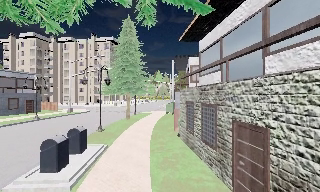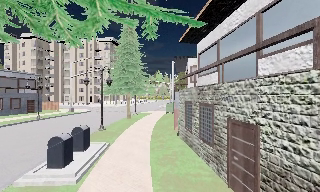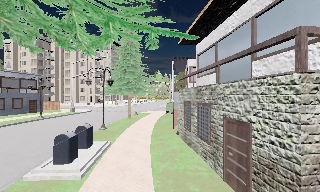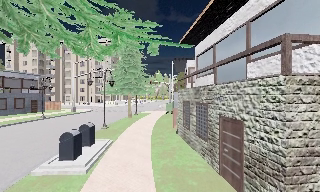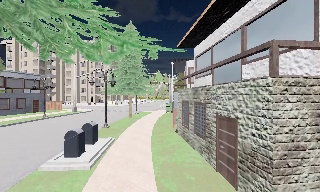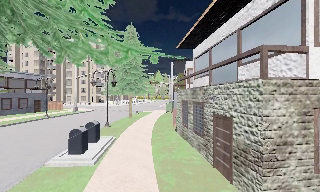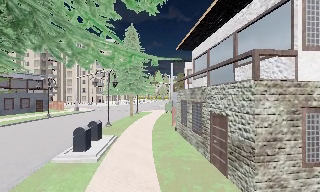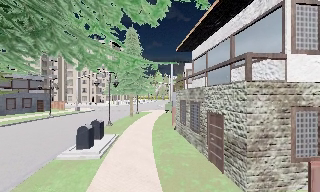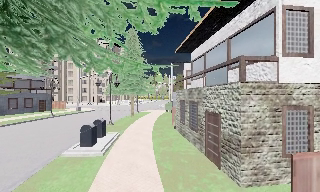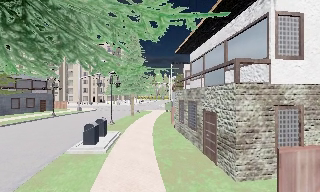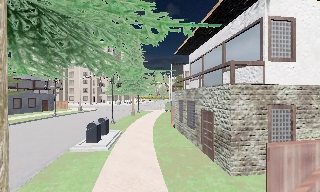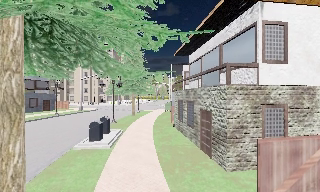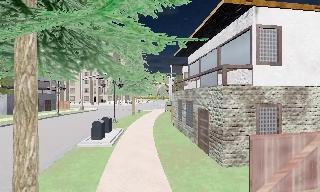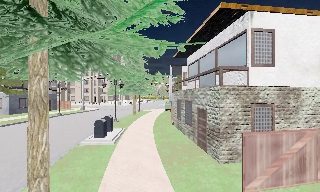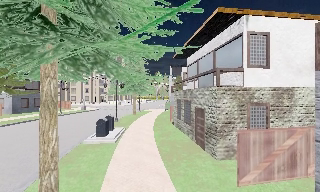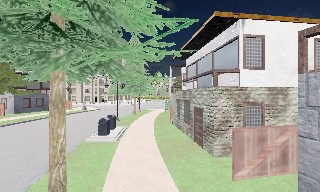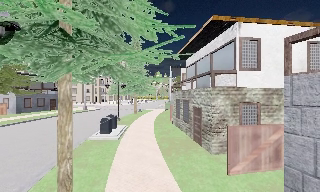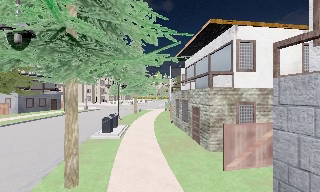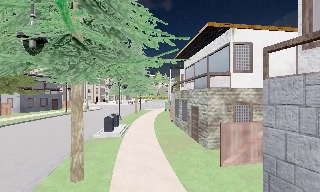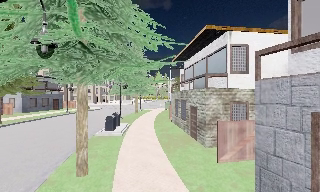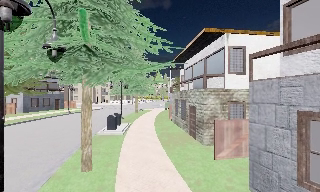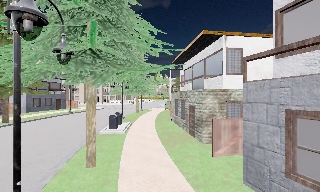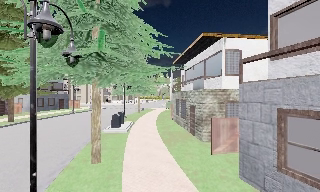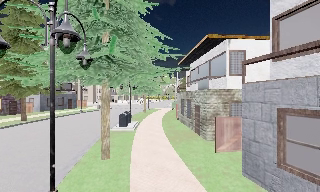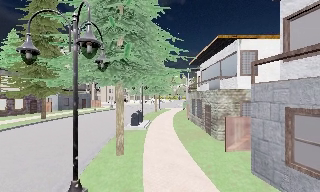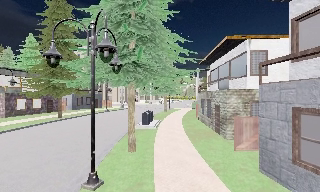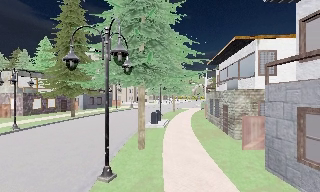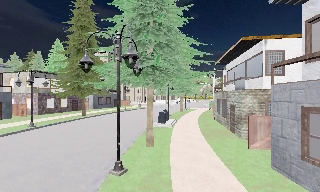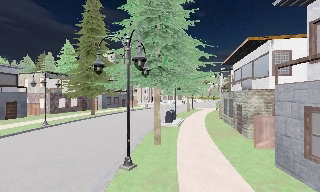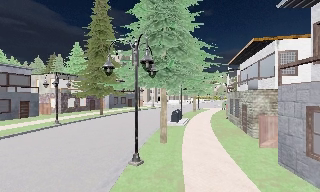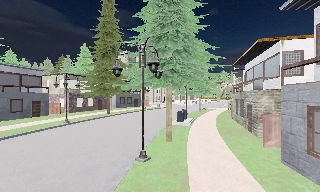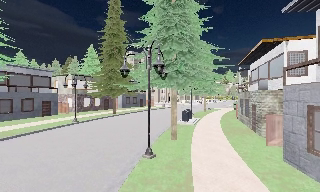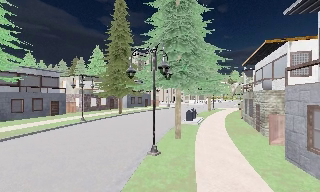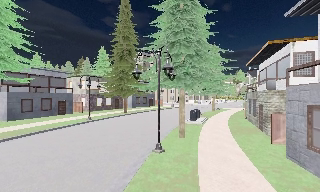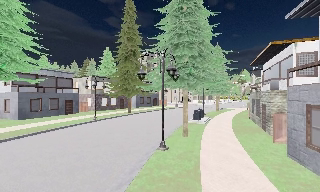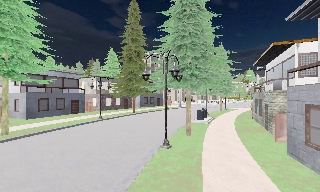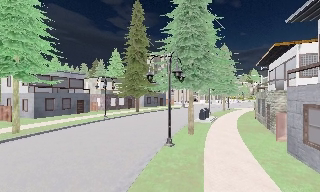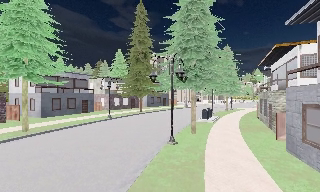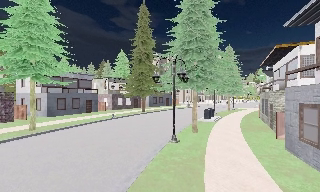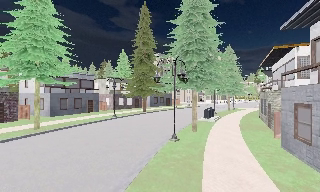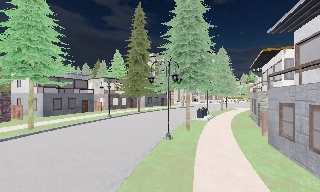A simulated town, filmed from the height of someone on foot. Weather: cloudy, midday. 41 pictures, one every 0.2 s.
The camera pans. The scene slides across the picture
to the right.
The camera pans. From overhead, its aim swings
counterclockwise.
0.0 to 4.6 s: The camera travels backward, about 7 m, so what stands in front gets smaller.
4.6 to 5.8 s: The scene slides to the right, as the camera pans about 20 degrees to its left. It travels backward, about 2 m, so what stands in front gets smaller.
5.8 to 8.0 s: The camera swings to its left by about 10 degrees, and the scene slides to the right. It travels backward, about 3.5 m, so what stands in front gets smaller.
The film runs backward here.
